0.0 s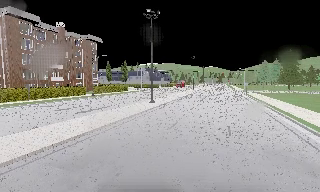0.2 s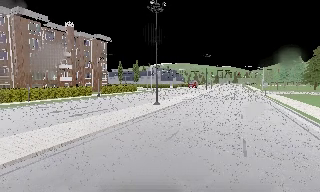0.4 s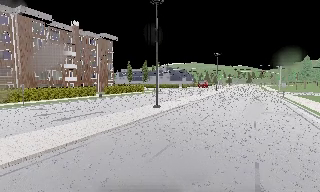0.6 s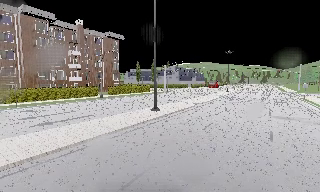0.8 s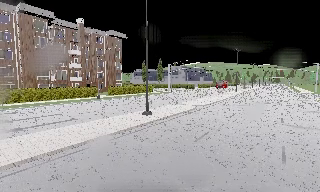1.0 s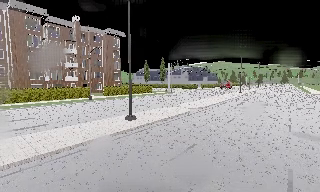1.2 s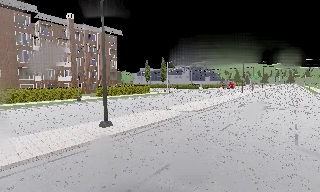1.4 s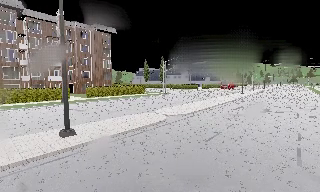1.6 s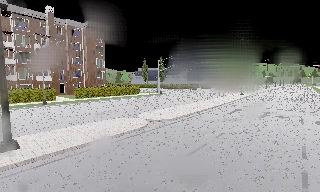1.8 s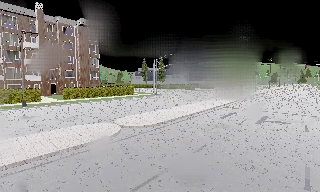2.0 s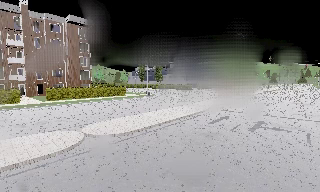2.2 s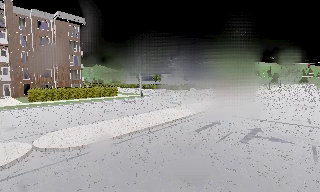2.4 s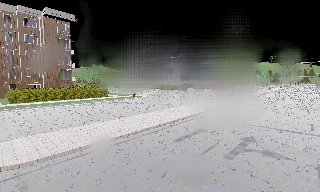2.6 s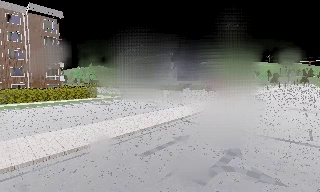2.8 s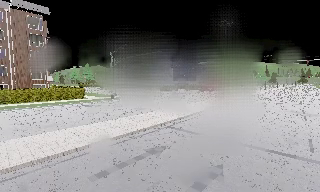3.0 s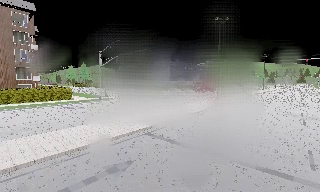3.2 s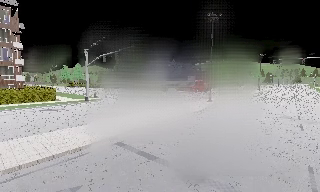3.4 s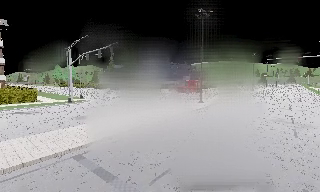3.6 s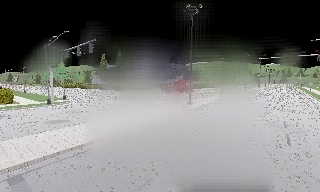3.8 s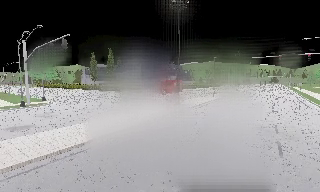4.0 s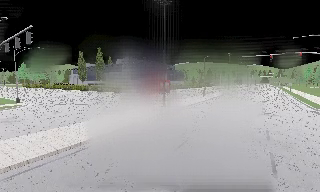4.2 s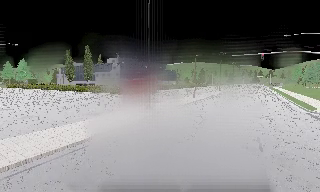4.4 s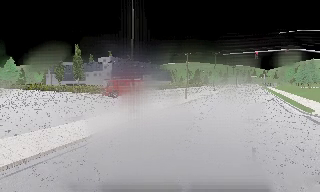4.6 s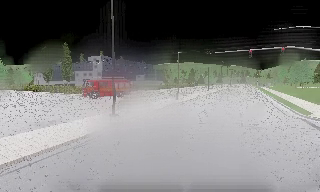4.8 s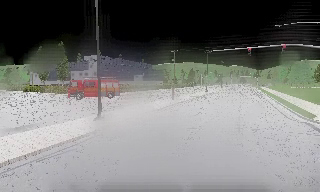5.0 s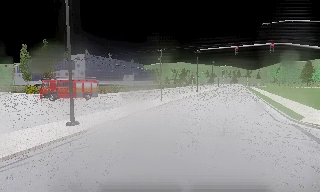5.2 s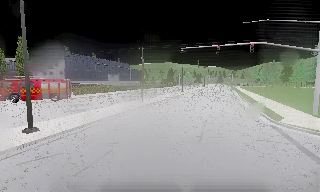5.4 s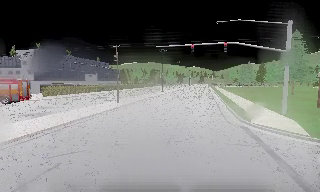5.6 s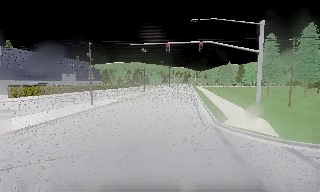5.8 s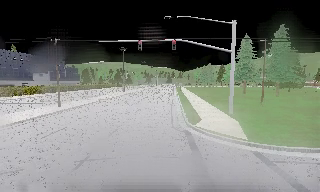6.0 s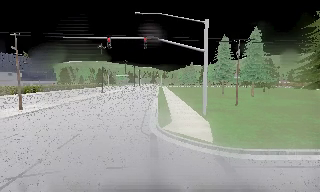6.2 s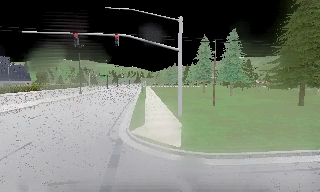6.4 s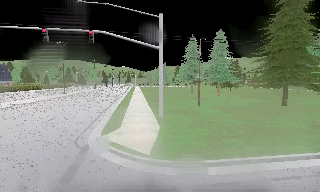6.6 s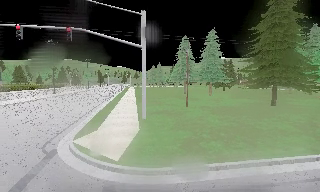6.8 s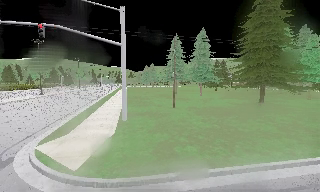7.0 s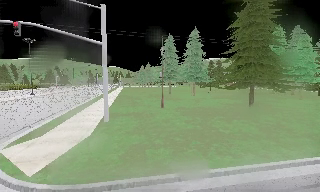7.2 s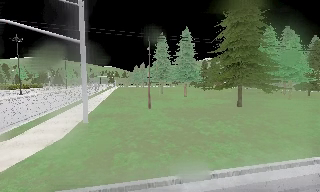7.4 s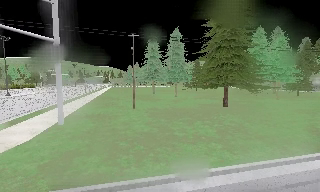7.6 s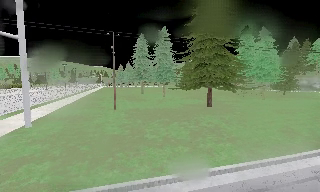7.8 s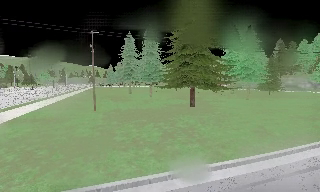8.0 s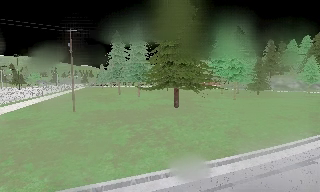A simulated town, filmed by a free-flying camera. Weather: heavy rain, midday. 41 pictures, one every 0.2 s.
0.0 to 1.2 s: The camera pans to its left, which is counterclockwise from overhead, by about 20 degrees. It travels forward and to its right, about 14 m, so what stands in front looms larger.
1.2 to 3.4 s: The camera travels forward and to its right, about 25 m, so what stands in front looms larger.
3.4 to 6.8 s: The camera pans to its right, which is clockwise from overhead, by about 50 degrees. It travels forward and to its right, about 25 m.
6.8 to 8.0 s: The camera travels to its right, about 7 m, so close, fixed things drift to the left.
The film runs forward here.
